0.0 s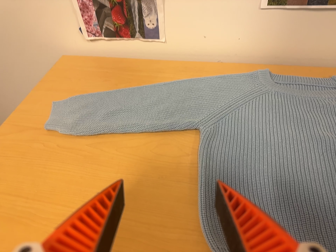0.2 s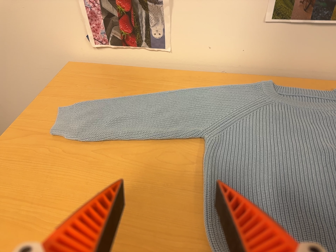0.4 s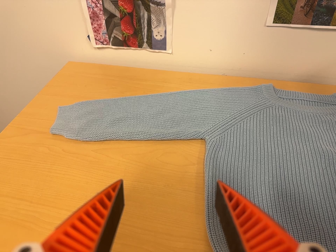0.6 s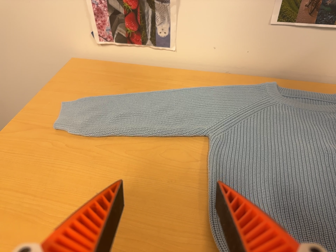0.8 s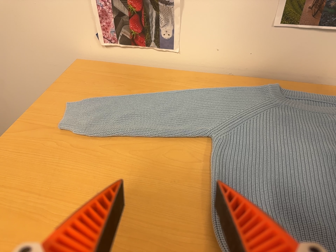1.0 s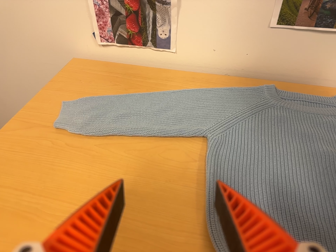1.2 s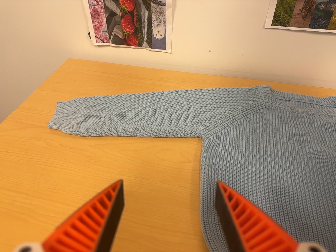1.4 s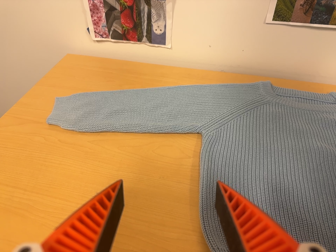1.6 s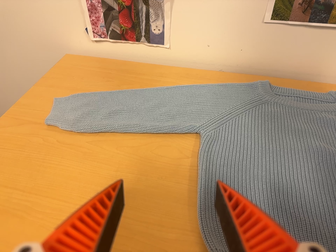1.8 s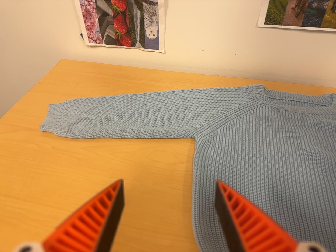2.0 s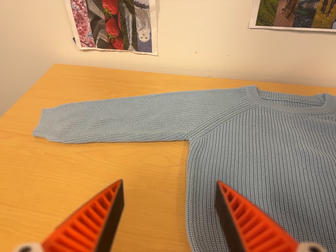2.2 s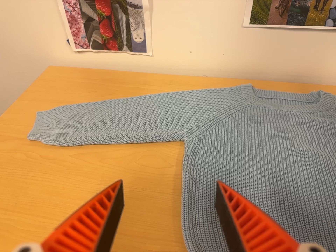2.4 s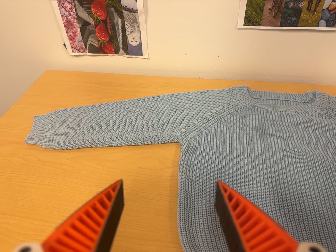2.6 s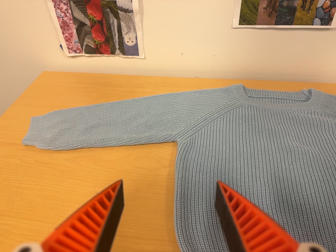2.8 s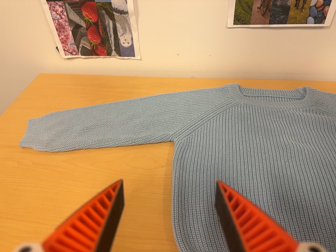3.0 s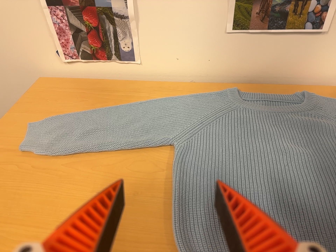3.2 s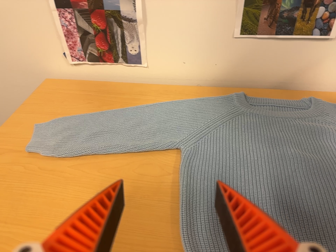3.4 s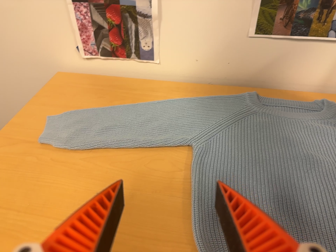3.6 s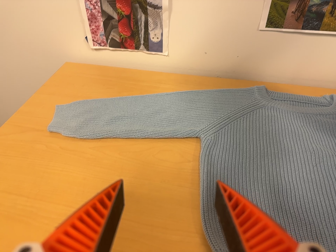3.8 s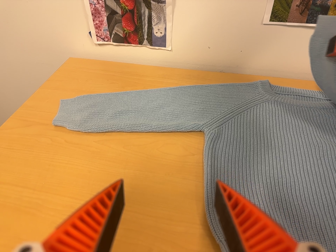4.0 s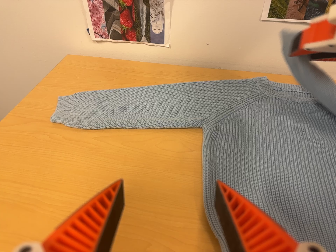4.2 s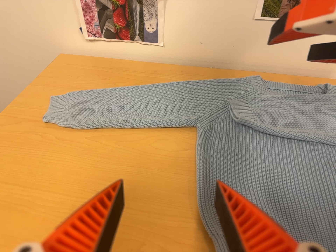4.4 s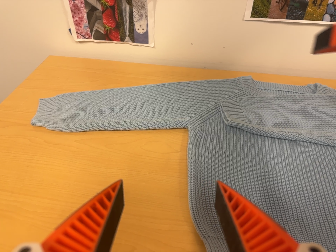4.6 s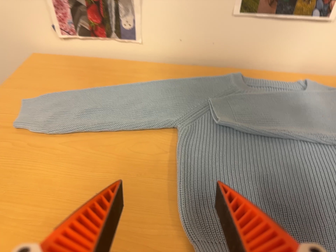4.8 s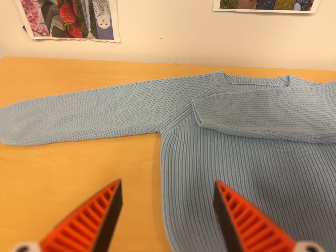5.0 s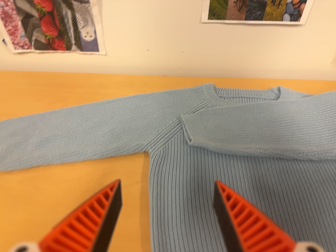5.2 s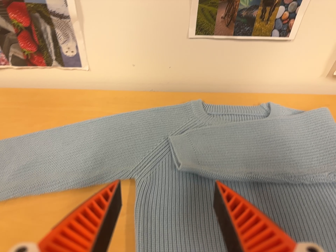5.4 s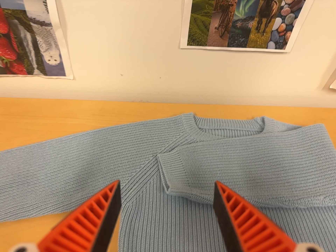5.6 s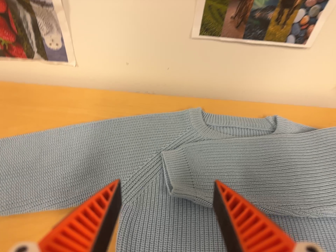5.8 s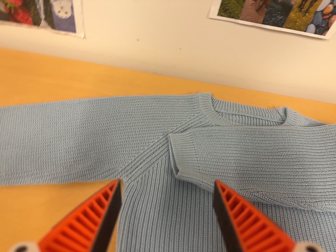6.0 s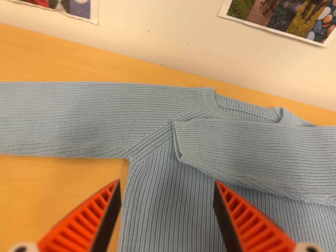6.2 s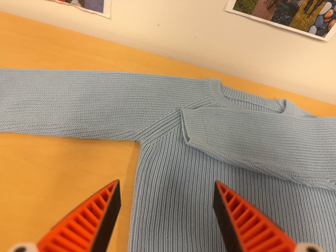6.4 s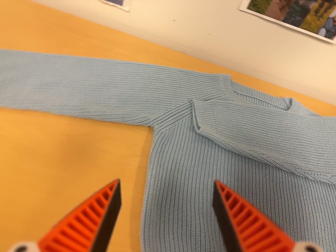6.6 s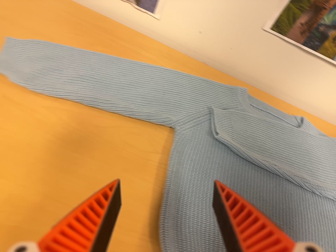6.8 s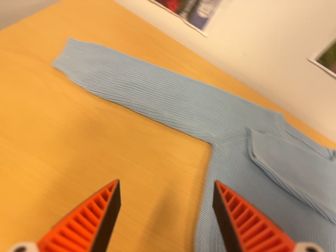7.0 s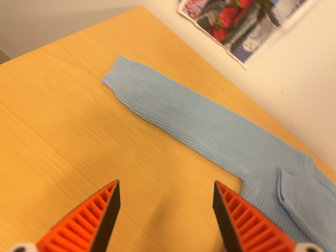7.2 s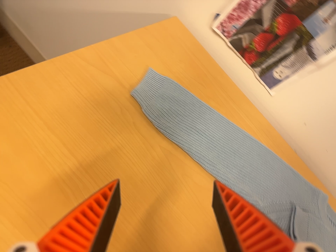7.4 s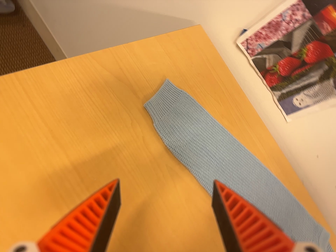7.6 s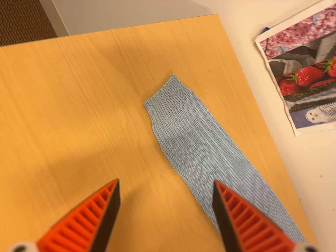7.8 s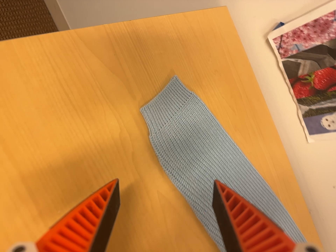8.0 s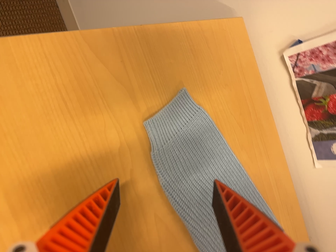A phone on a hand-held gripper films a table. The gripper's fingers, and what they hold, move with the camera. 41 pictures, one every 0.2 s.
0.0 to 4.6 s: The camera shifts only a little, or ends up much as it began.
4.6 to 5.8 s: The camera travels toward the top of its view and forward, about 18 cm. Its aim tips toward the bottom of its view by about 10 degrees.
5.8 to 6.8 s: The camera travels to its left, backward and toward the bottom of its view, about 20 cm, so close, fixed things drift to the right. It rolls about its line of sight by about 20 degrees, and the scene rotates clockwise.
6.8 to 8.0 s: The camera travels toward the top of its view, forward and to its left, about 24 cm, so close, fixed things drift downward. It rolls about its line of sight by about 40 degrees, and the scene rotates clockwise.
The film runs forward here.
